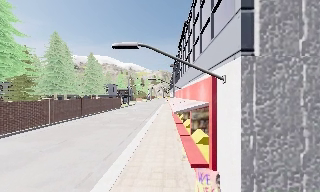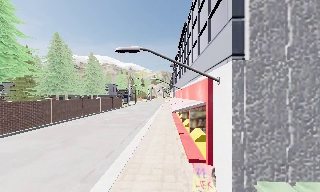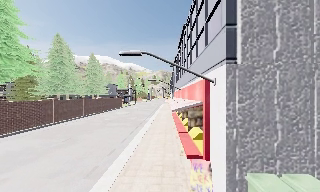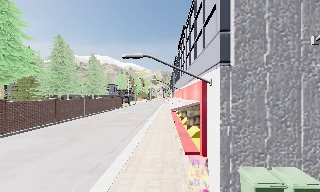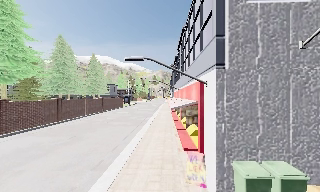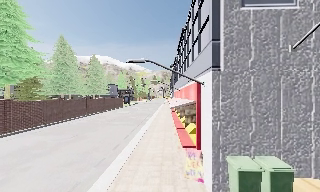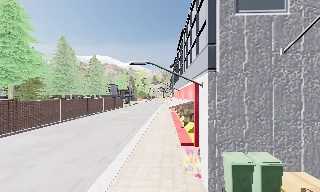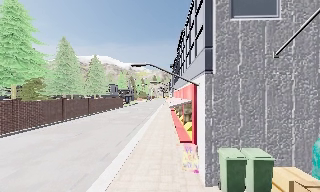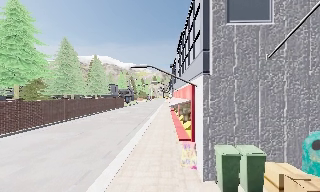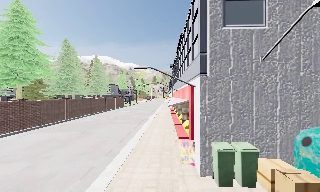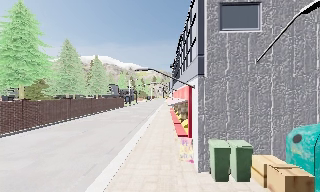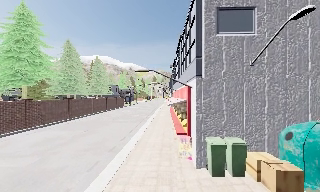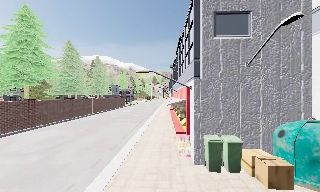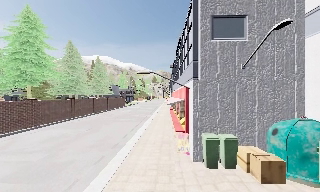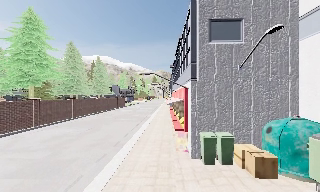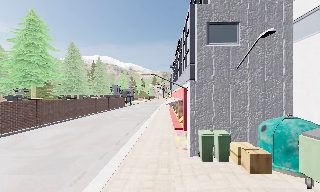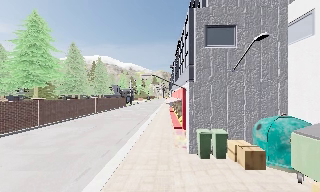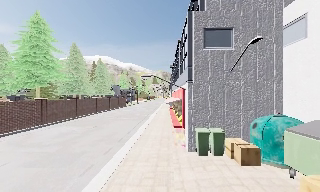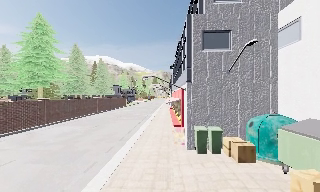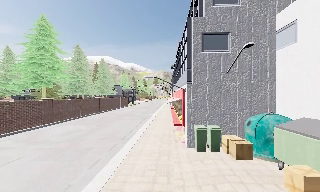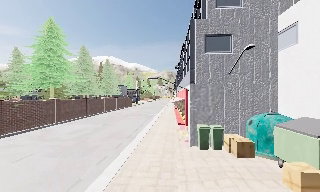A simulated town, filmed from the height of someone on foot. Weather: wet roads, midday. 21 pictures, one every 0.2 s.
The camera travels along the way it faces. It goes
backward.
0.0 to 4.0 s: The camera travels backward, about 5 m, so what stands in front gets smaller.
The film runs backward here.
